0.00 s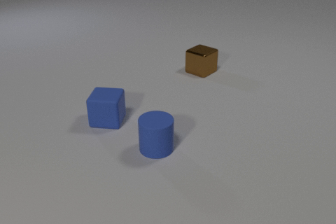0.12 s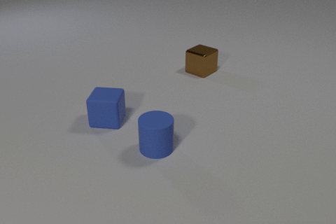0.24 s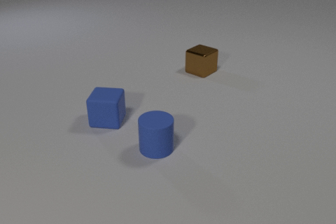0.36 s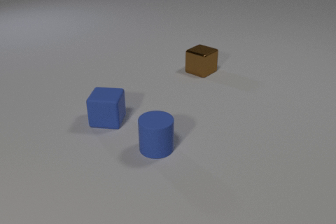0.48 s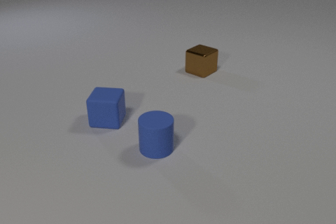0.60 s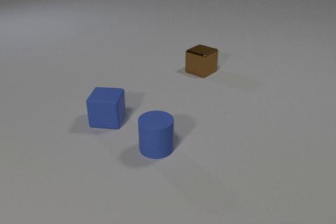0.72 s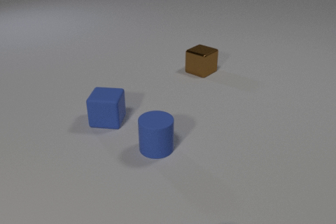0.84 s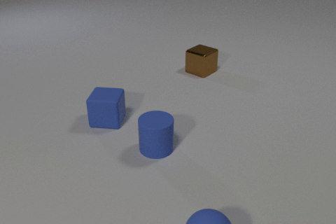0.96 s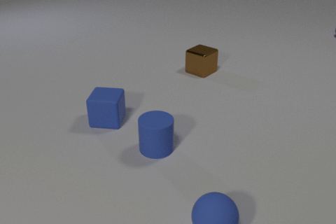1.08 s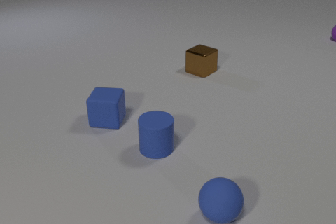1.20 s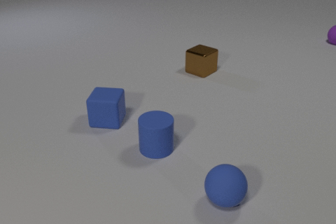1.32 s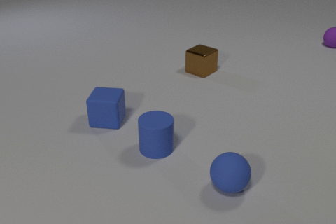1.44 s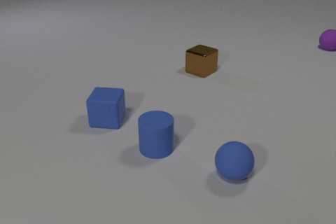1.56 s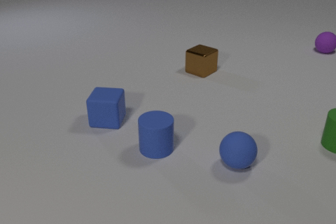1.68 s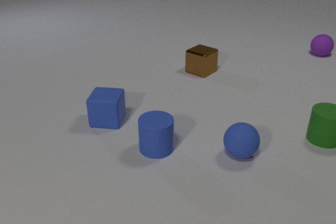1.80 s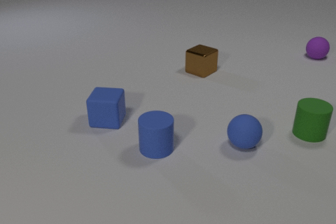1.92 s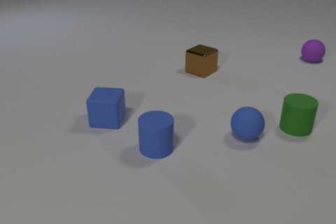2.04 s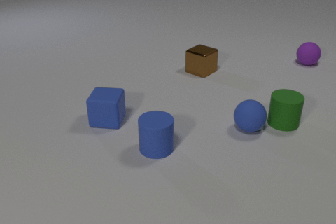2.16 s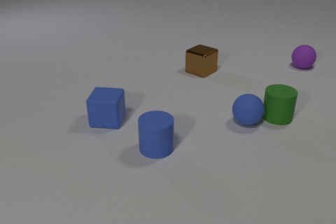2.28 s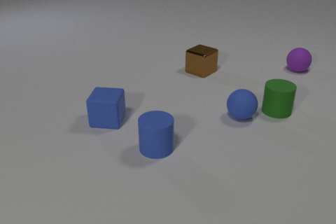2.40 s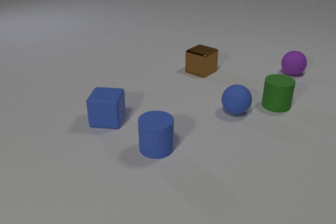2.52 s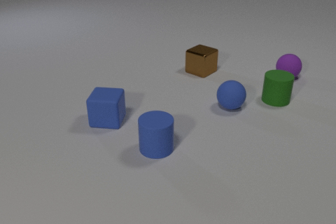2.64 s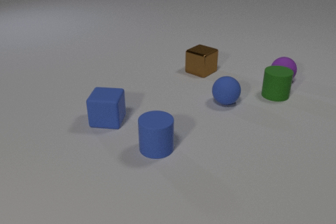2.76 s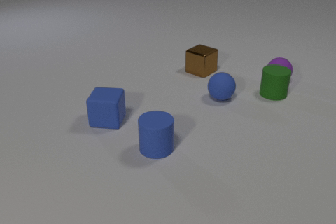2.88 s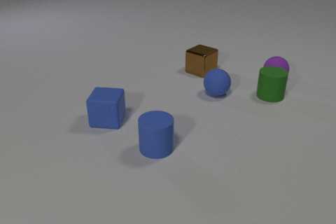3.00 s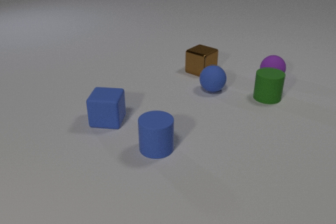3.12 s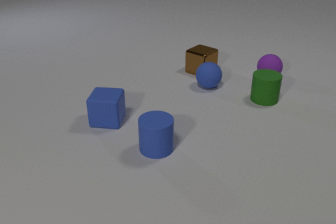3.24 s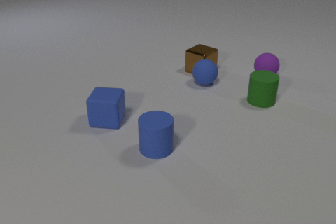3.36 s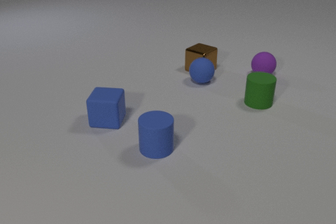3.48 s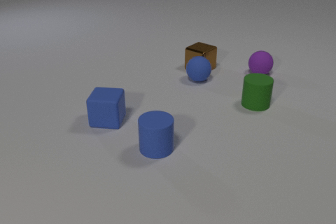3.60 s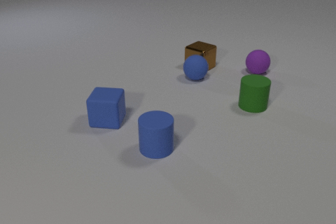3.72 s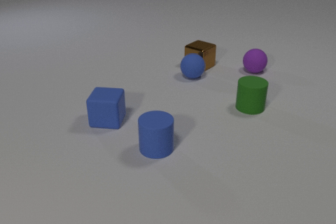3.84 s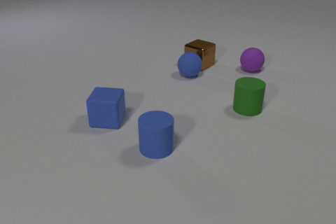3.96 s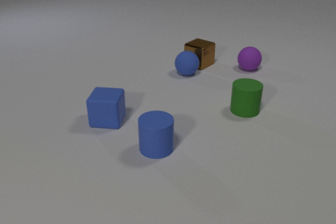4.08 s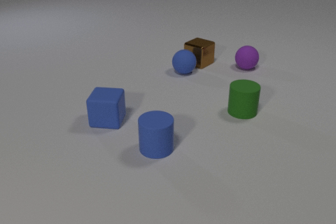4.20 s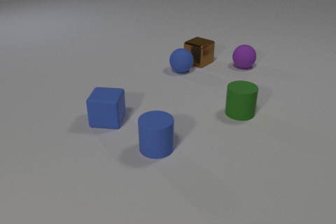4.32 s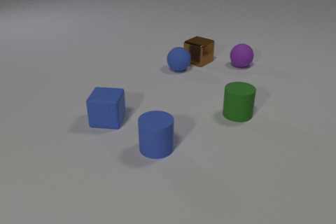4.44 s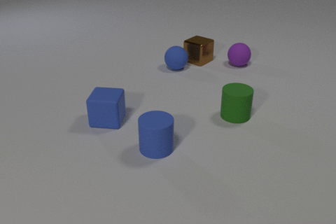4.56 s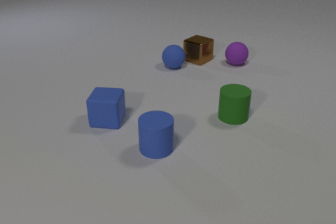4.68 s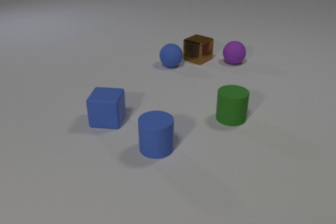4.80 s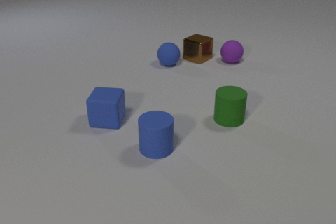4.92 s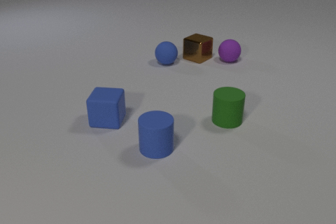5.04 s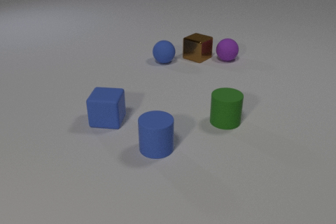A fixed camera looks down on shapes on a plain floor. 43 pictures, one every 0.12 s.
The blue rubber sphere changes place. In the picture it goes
away from the camera.
The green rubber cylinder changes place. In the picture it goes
to the left.
0.00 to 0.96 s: The blue rubber sphere comes in at the bottom edge, rolls away from the camera.
0.96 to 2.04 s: The blue rubber sphere rolls away from the camera. The green rubber cylinder comes in at the right edge, slides to the left. The purple rubber sphere rolls toward the camera.
2.04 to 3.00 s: The blue rubber sphere rolls away from the camera and to the left. The green rubber cylinder slides away from the camera. The purple rubber sphere rolls toward the camera and to the left. The blue rubber sphere and the green rubber cylinder collide. The green rubber cylinder and the purple rubber sphere collide.
3.00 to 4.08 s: The blue rubber sphere rolls away from the camera and to the left. The green rubber cylinder slides toward the camera and to the left. The brown metal cube slides away from the camera. The purple rubber sphere rolls to the left and away from the camera. The blue rubber sphere and the brown metal cube collide.
4.08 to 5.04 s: The blue rubber sphere rolls away from the camera and to the left. The green rubber cylinder slides toward the camera and to the left. The brown metal cube slides away from the camera. The purple rubber sphere rolls to the left and away from the camera.
What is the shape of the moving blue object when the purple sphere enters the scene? sphere.
What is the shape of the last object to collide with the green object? sphere.
What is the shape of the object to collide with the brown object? sphere.
